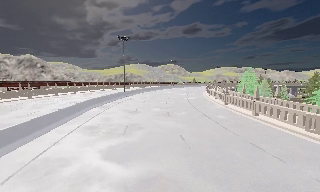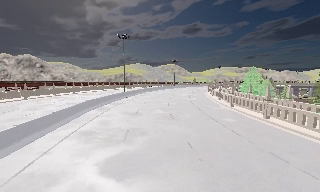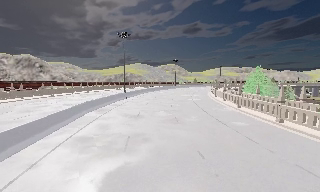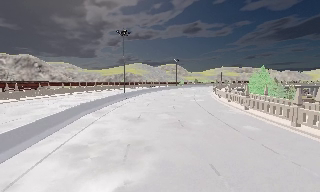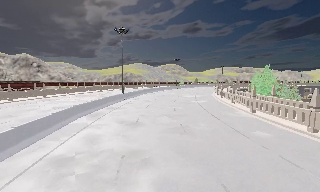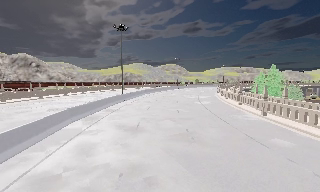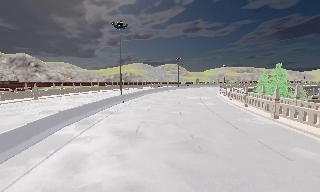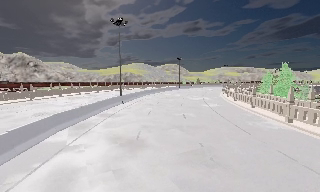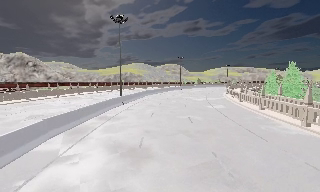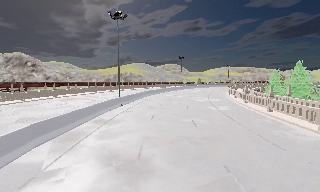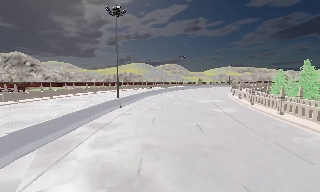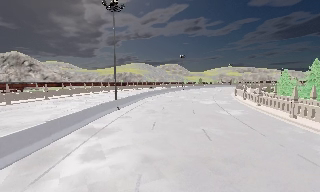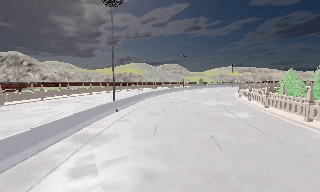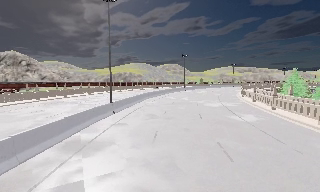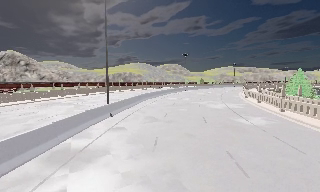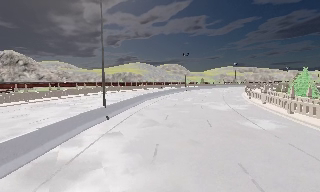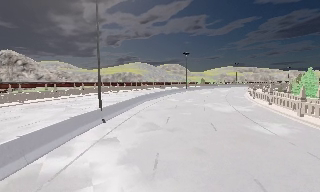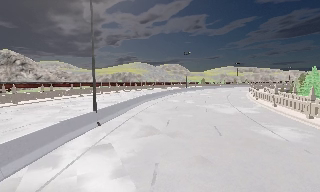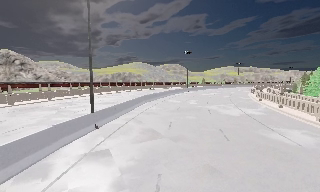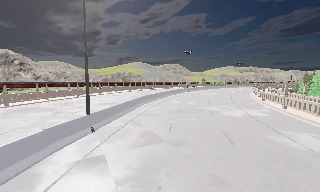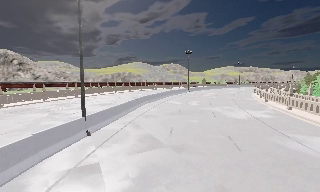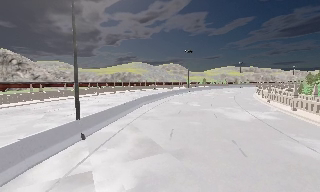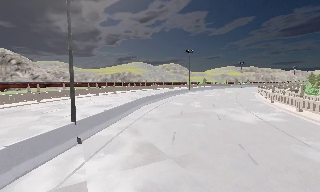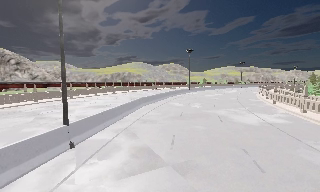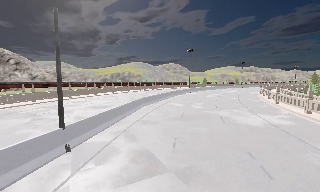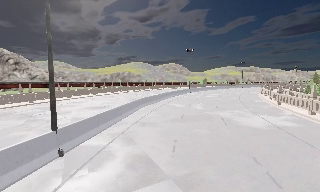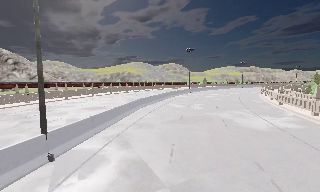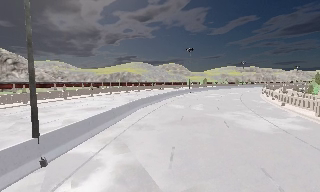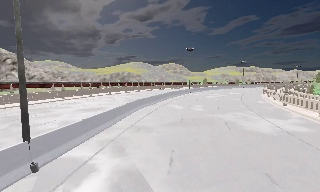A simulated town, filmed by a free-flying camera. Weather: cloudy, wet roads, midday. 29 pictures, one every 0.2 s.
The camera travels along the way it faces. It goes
forward.
0.0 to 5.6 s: The camera travels forward, about 25 m, so what stands in front looms larger. It loses speed.
The film runs forward here.
